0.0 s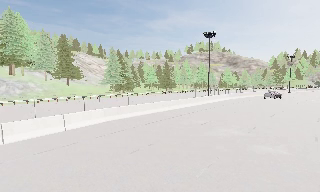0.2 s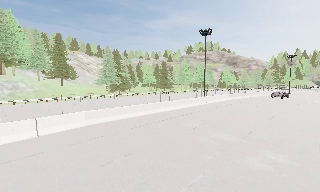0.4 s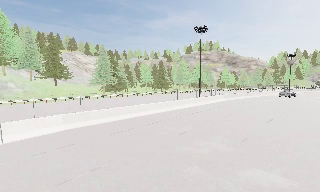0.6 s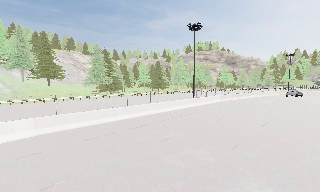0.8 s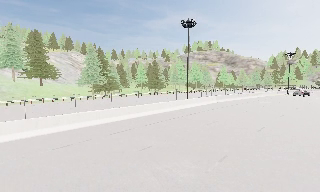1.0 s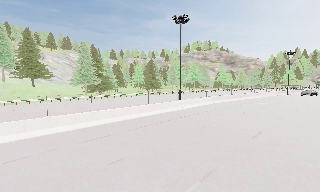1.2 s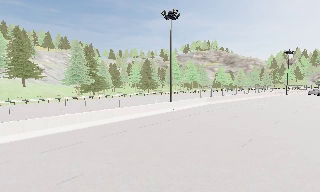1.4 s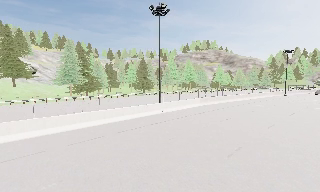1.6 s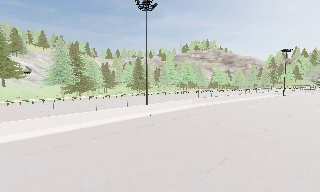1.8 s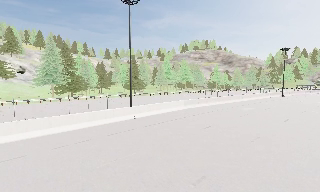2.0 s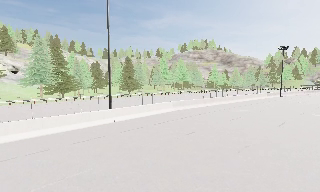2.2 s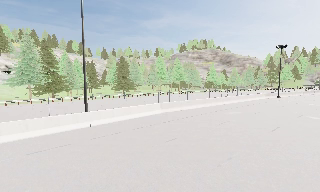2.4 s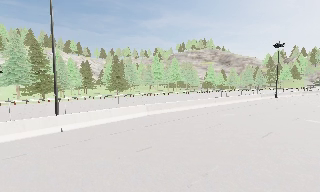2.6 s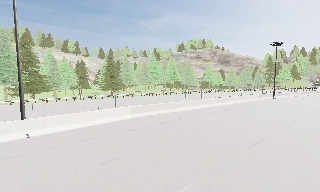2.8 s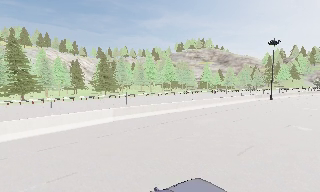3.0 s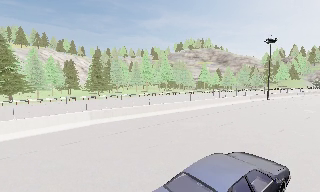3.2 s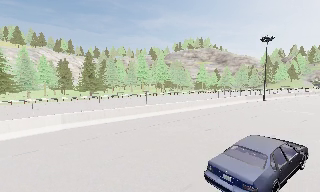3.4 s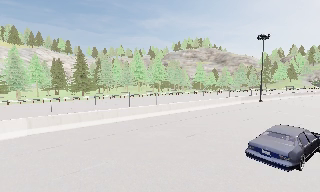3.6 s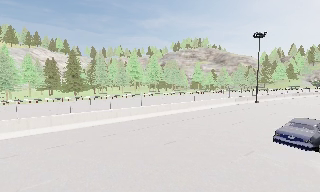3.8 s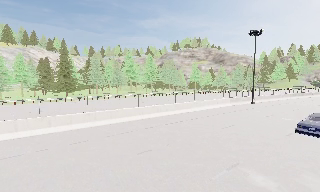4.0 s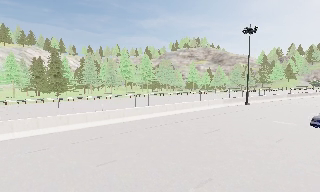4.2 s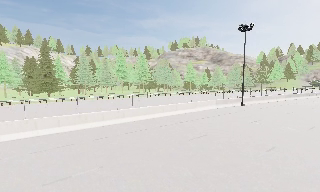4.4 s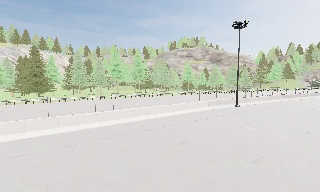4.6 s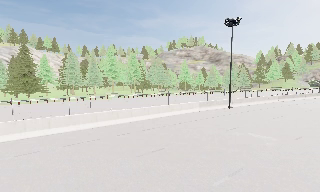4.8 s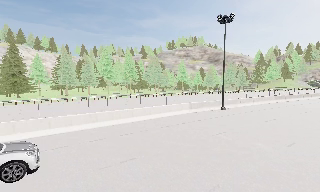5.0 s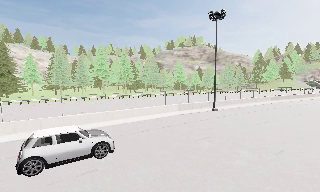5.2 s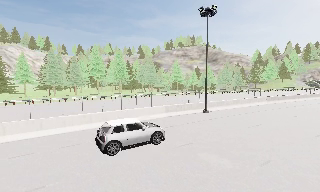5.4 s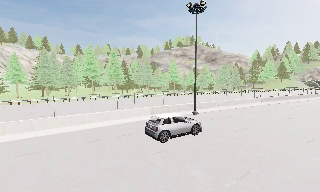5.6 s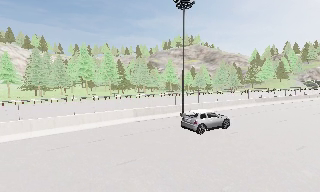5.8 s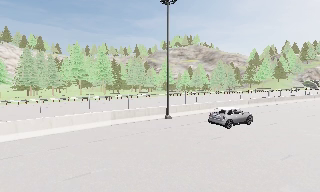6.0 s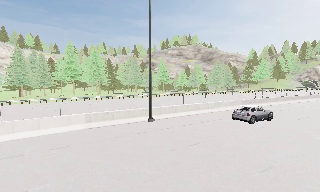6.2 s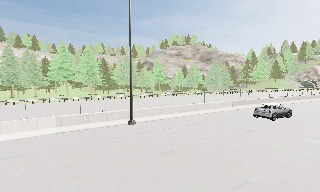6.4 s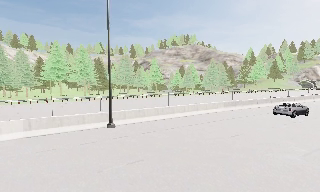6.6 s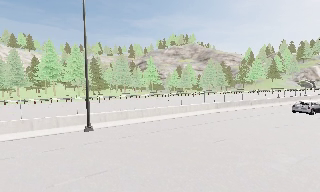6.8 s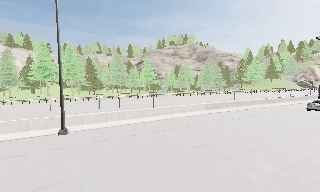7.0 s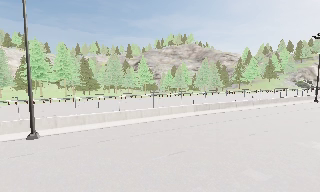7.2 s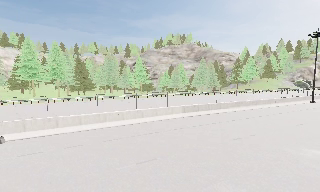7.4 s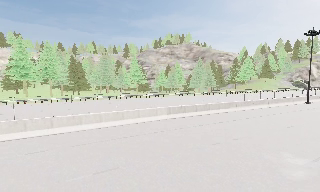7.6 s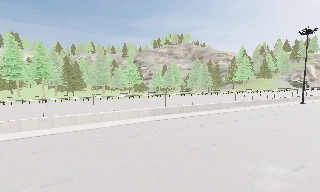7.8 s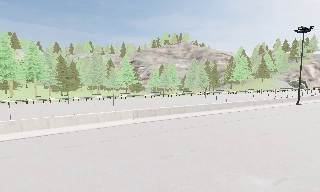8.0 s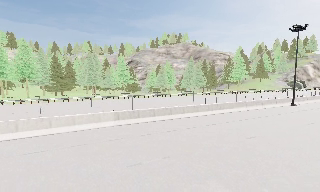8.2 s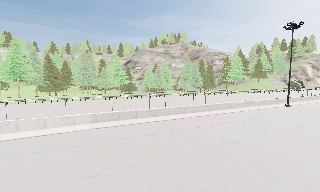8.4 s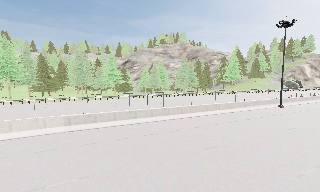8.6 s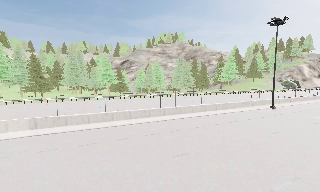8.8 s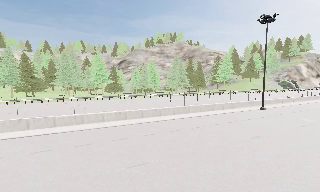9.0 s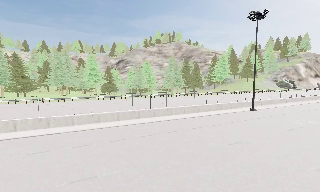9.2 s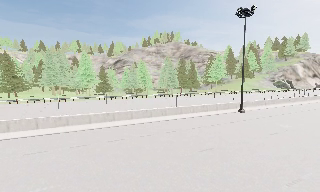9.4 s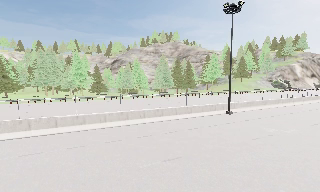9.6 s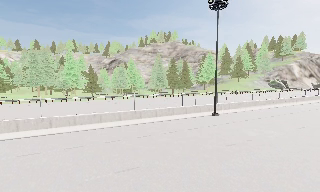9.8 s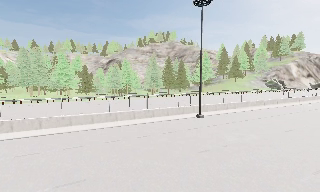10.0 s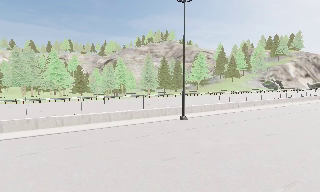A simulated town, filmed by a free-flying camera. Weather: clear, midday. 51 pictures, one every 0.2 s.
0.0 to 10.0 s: The camera travels to its right and forward, about 95 m, so close, fixed things drift to the left.
The film runs forward here.
